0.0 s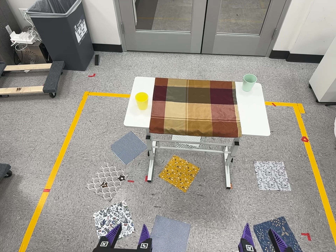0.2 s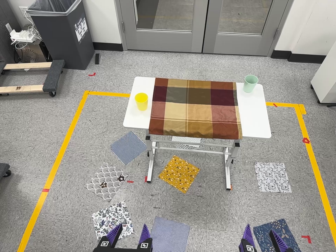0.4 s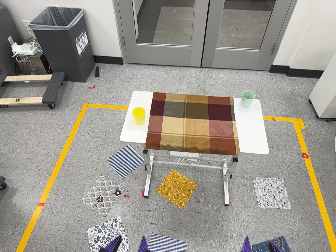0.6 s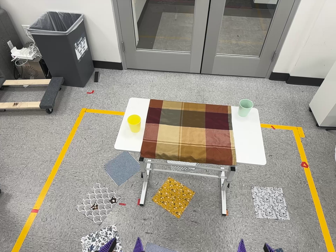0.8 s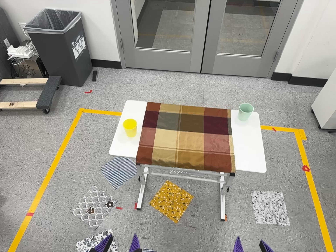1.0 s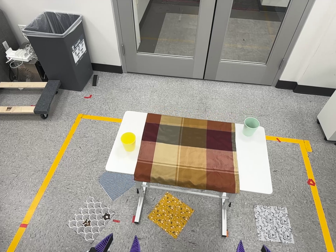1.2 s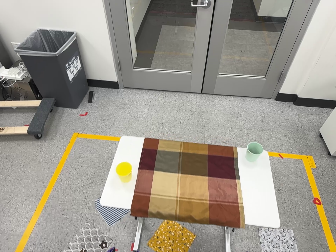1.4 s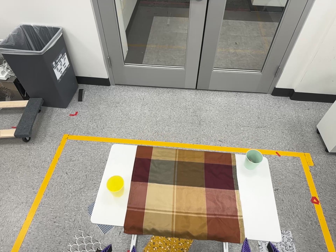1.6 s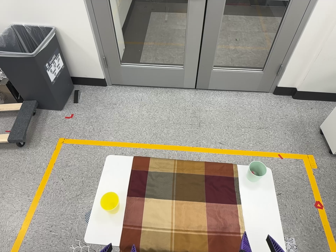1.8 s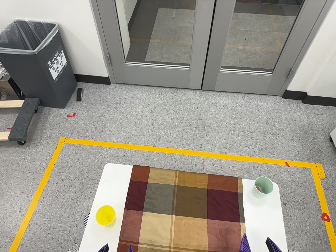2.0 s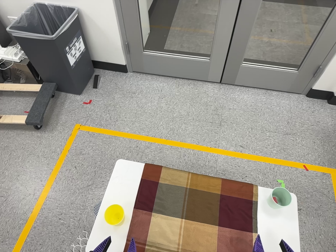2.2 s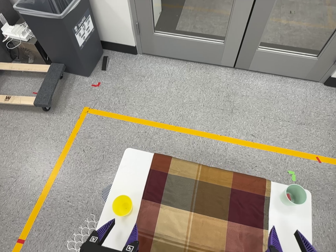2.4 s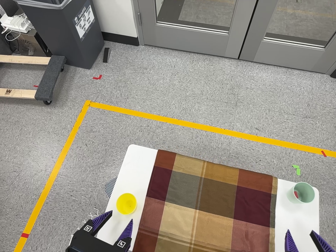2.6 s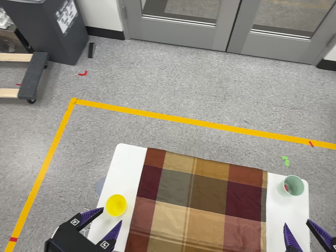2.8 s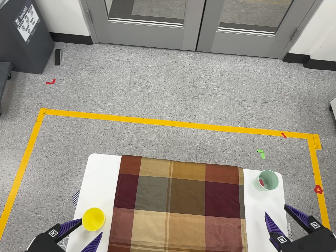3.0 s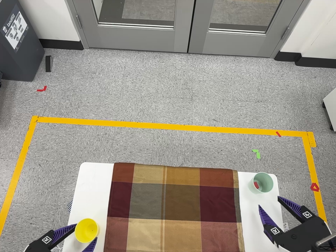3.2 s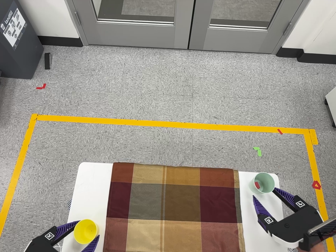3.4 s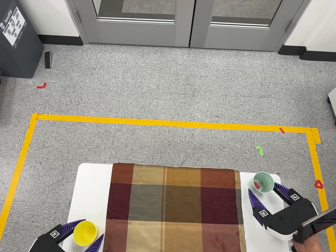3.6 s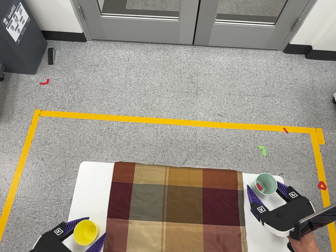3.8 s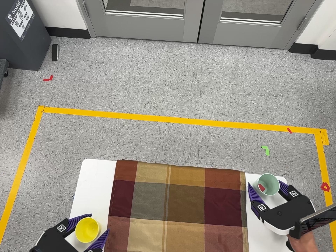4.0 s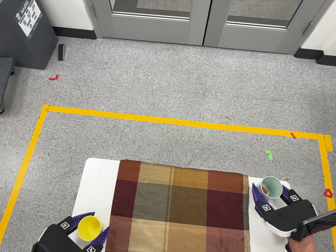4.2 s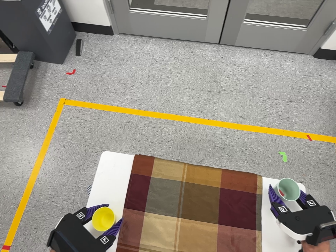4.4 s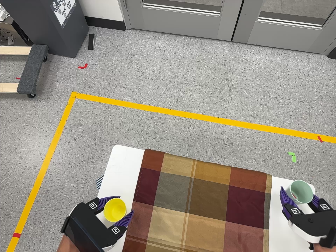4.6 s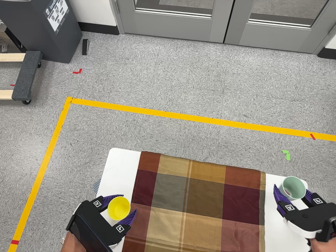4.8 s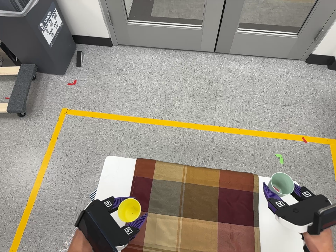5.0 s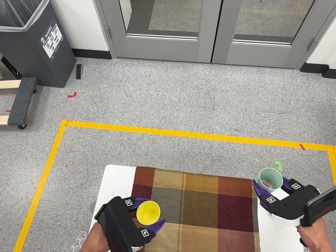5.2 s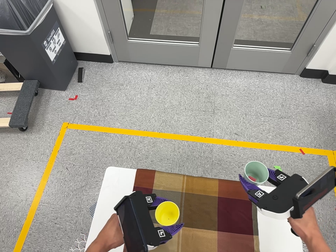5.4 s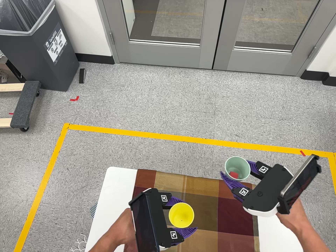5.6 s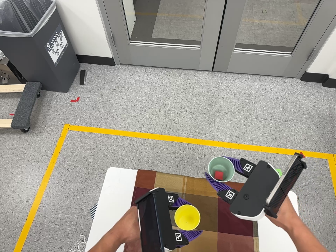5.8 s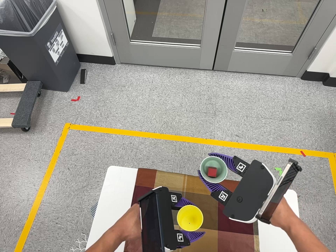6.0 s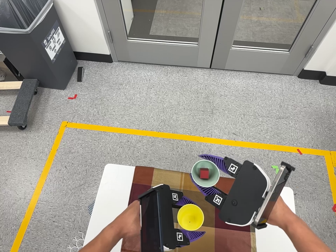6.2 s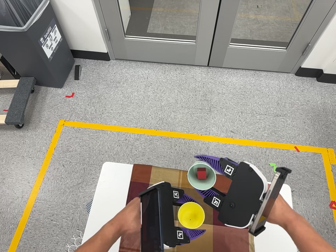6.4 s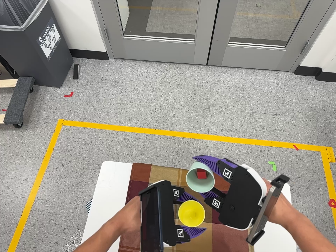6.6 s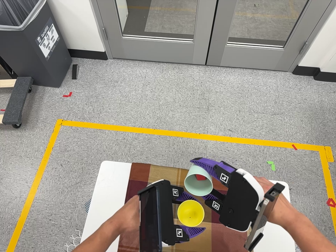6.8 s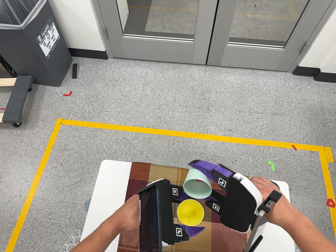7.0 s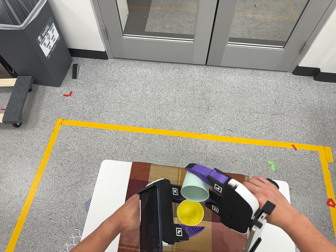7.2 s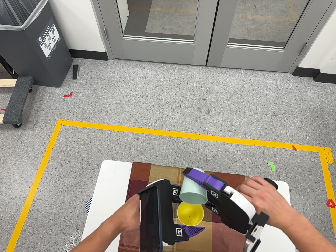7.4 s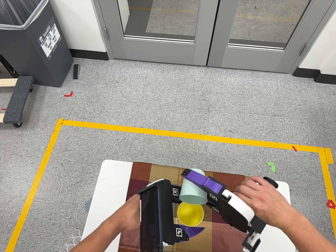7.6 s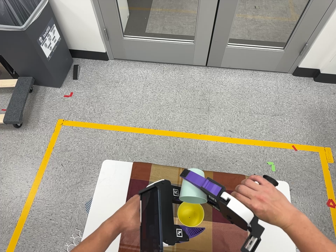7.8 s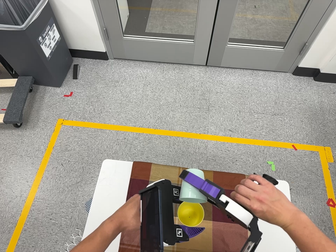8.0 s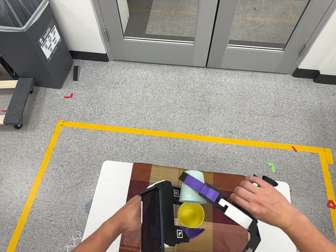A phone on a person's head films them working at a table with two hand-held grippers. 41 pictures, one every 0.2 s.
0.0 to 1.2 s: The camera travels toward the top of its view and forward, about 36 cm, so close, fixed things drift downward.
1.2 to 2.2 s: The camera travels toward the top of its view and forward, about 40 cm, so close, fixed things drift downward. Its aim tips toward the bottom of its view by about 15 degrees.
2.2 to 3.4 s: The camera travels forward, toward the top of its view and to its right, about 14 cm, so what stands in front looms larger. It rolls about its line of sight by about 10 degrees, and the scene rotates counterclockwise.
3.4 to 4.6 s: The camera shifts only a little, or ends up much as it began.
4.6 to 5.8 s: The camera travels backward, about 8 cm, so what stands in front gets smaller.
5.8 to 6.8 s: The camera shifts only a little, or ends up much as it began.
6.8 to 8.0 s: The camera keeps its place and its aim.
The film runs forward here.
